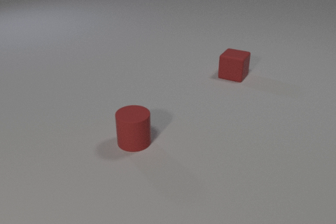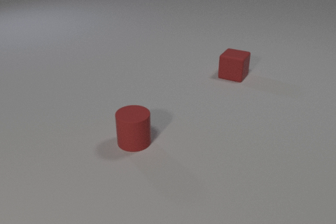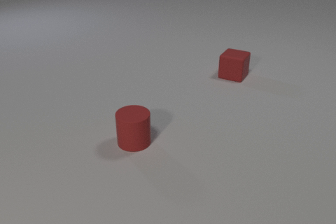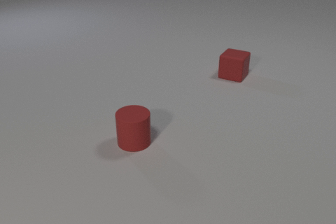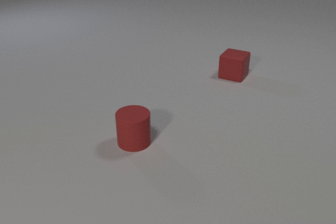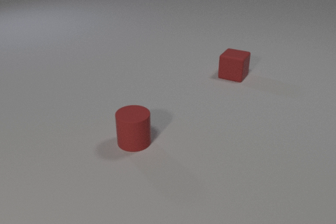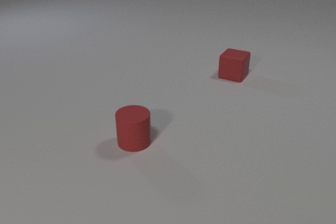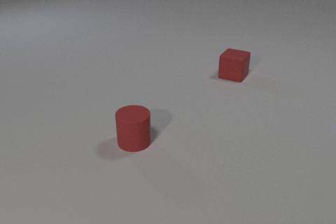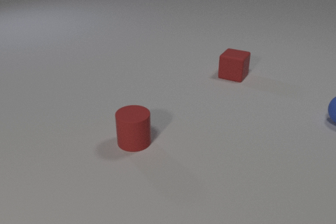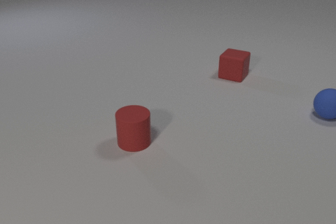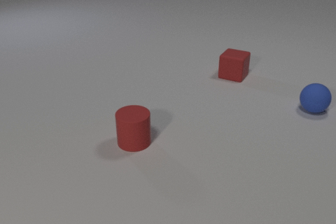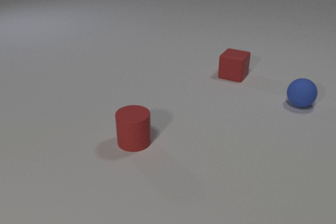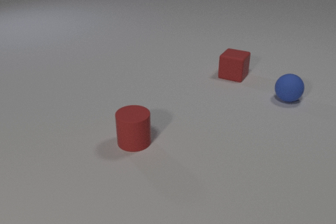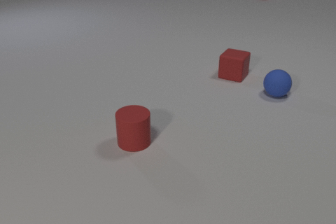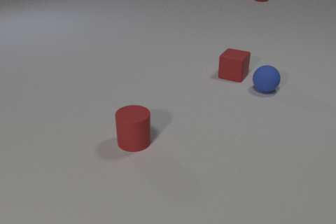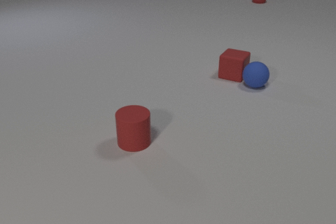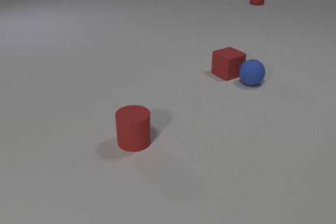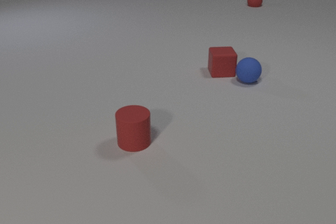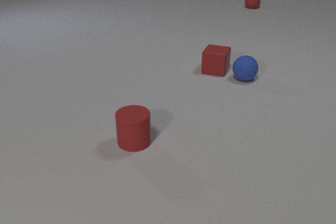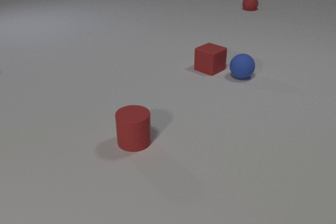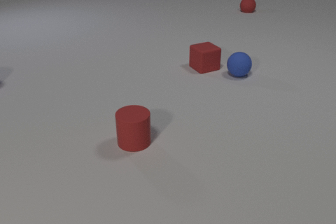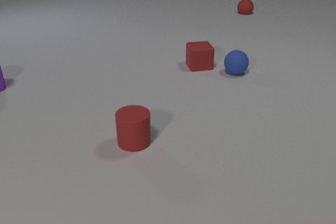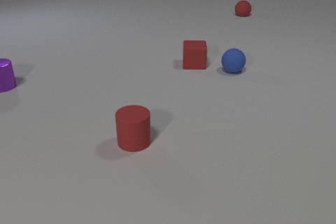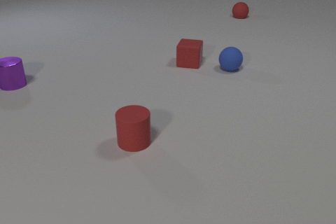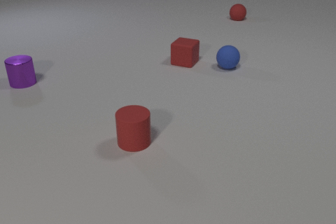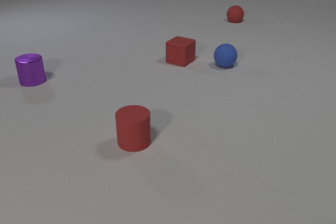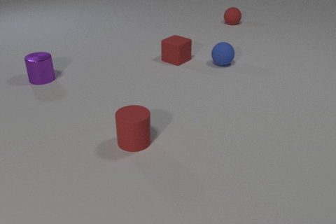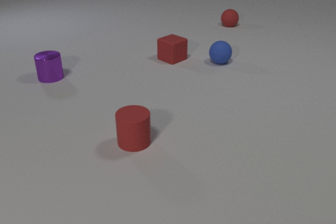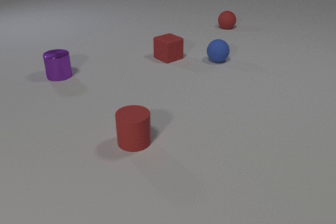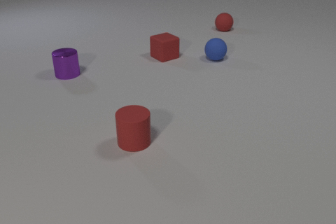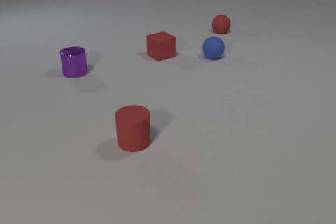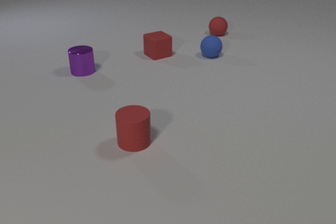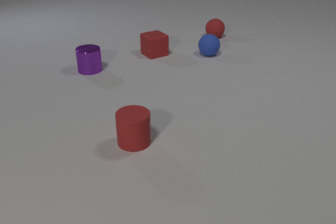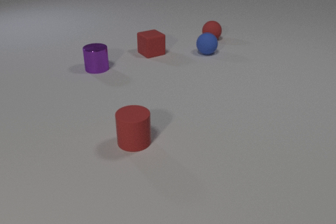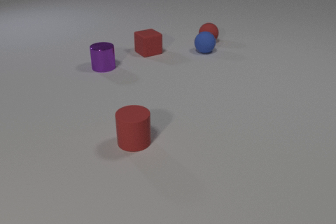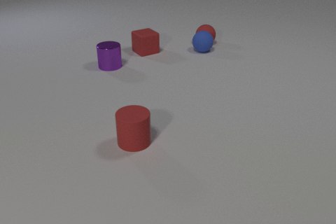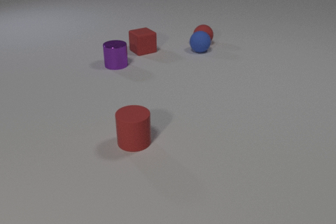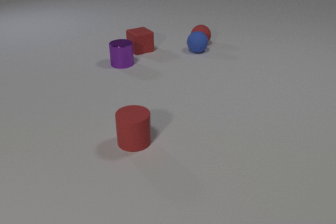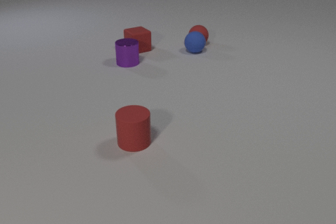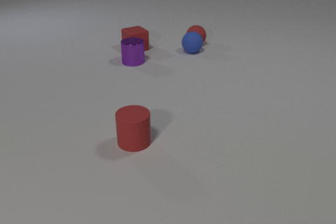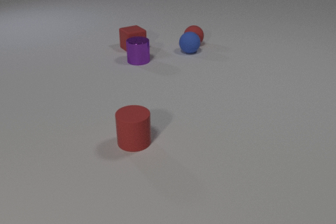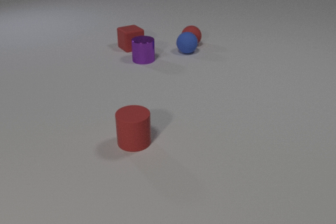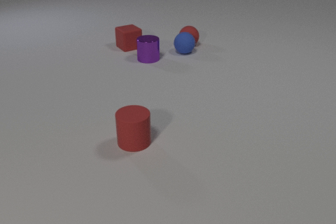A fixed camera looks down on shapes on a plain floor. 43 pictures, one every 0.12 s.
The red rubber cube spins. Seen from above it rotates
clockwise.
The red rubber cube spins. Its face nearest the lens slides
to the left.
0.00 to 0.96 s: The blue rubber sphere comes in at the right edge.
0.96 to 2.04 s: The blue rubber sphere rolls to the left and away from the camera. The red rubber cube slides to the left and away from the camera, spins clockwise seen from above by about 60 degrees, its near face sliding to the left. The red rubber sphere comes in at the top edge, rolls toward the camera. The blue rubber sphere and the red rubber cube collide.
2.04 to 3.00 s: The blue rubber sphere rolls away from the camera and to the left. The red rubber cube slides to the left and away from the camera, spins so that its near face slides to the left, clockwise seen from above. The red rubber sphere rolls toward the camera. The purple metal cylinder comes in at the left edge, slides to the right.
3.00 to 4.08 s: The blue rubber sphere rolls away from the camera and to the left. The red rubber cube slides to the left and away from the camera, spins so that its near face slides to the left, clockwise seen from above. The red rubber sphere rolls toward the camera. The purple metal cylinder slides to the right.
4.08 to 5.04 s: The blue rubber sphere rolls to the left. The red rubber cube slides to the left and away from the camera. The red rubber sphere rolls to the left and toward the camera. The purple metal cylinder slides to the right. The blue rubber sphere and the red rubber sphere collide.
What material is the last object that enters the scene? metal.
Are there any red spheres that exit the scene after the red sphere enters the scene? no.
How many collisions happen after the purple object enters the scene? 1.
